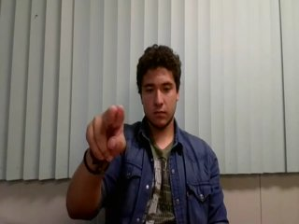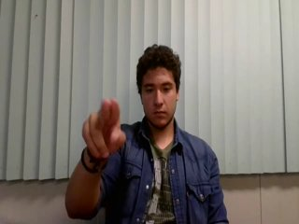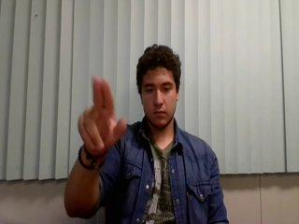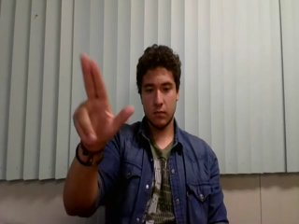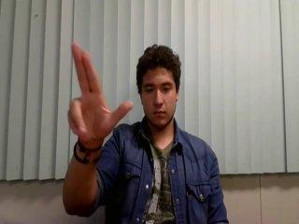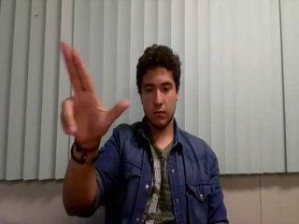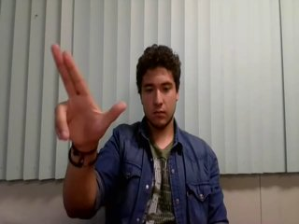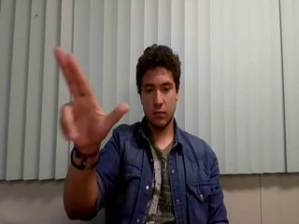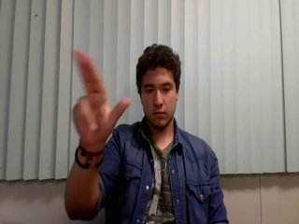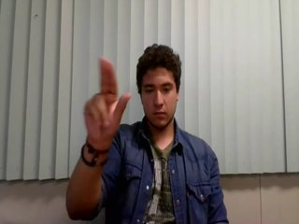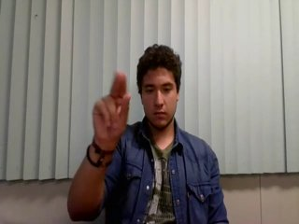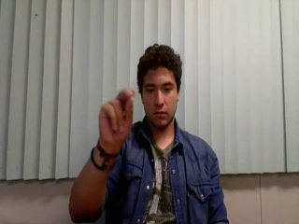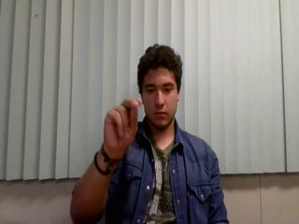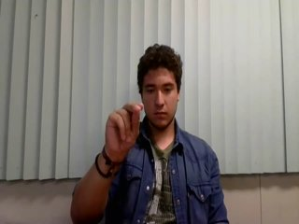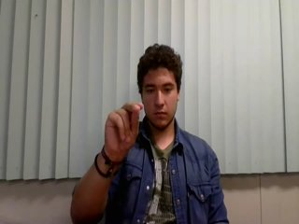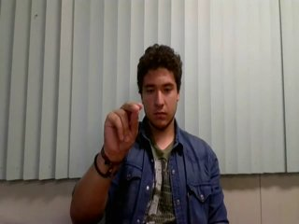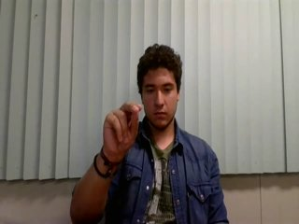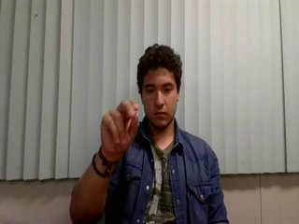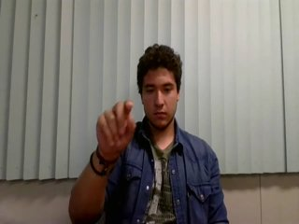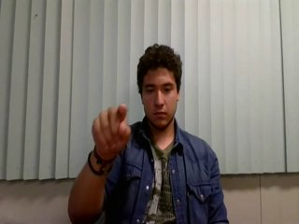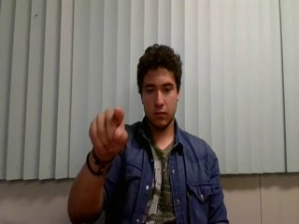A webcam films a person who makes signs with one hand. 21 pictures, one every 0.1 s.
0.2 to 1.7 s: Zoom out.
